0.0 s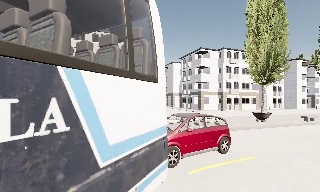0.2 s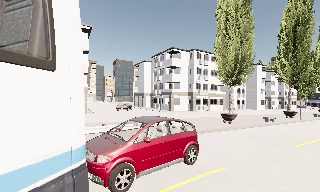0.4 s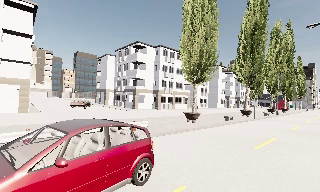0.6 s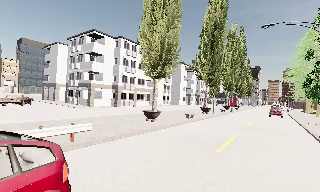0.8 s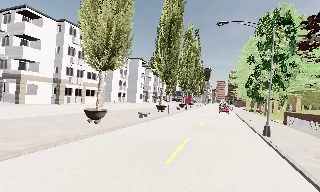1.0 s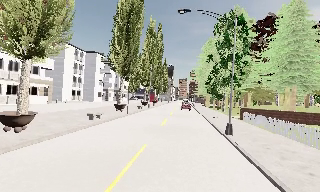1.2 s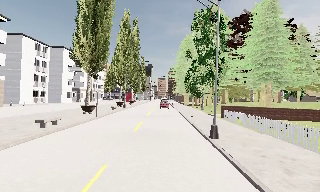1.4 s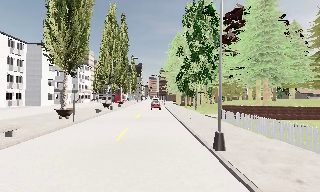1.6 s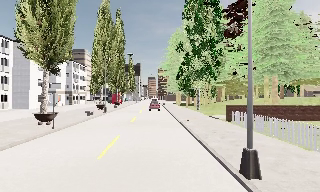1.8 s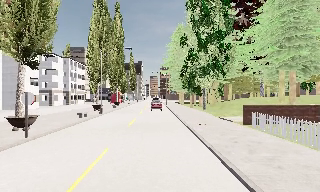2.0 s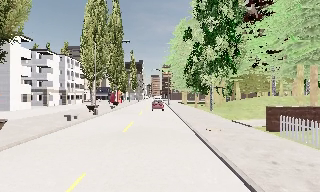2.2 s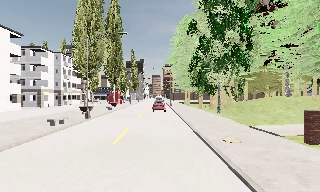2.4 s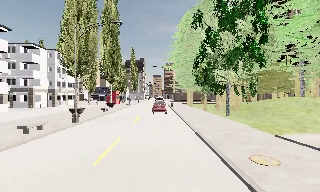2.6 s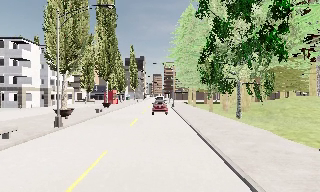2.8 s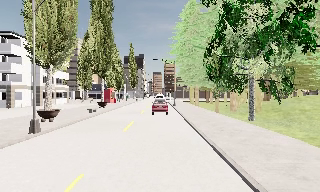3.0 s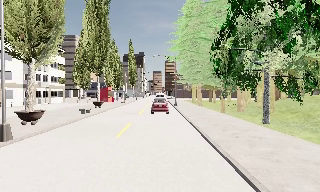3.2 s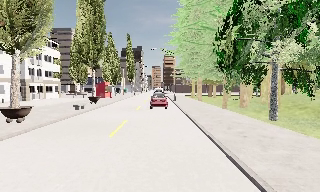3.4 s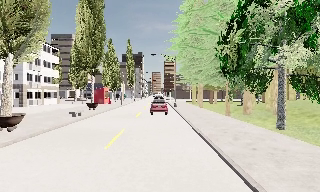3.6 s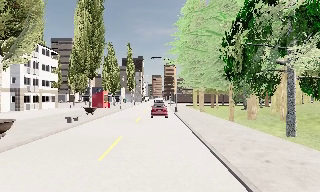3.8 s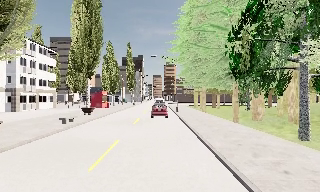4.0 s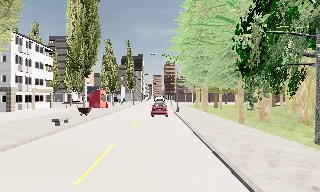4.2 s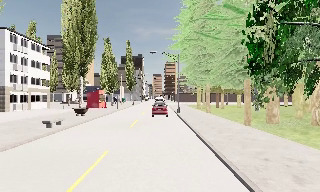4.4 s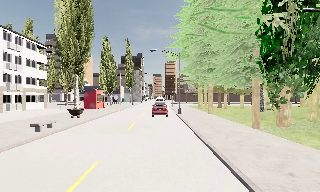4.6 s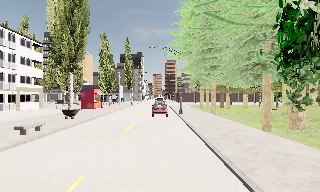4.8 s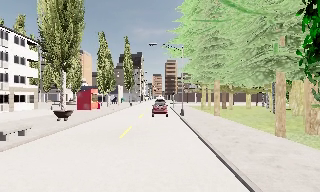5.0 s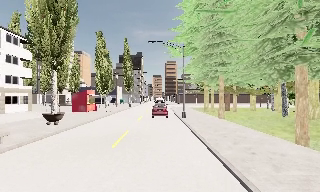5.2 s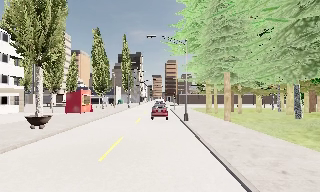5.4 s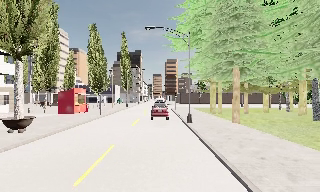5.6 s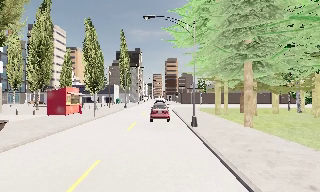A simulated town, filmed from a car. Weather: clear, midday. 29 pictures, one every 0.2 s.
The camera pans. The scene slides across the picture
to the left.
The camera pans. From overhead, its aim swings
clockwise.
0.0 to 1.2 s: The camera pans to its right, which is clockwise from overhead, by about 70 degrees. It travels forward, about 10 m.
1.2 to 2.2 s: The camera travels forward, about 11 m, so what stands in front looms larger.
2.2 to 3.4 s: The camera travels forward, about 9 m, so what stands in front looms larger. It loses speed.
3.4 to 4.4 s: The camera travels forward, about 4 m, so what stands in front looms larger.
4.4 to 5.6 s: The camera travels forward, about 8 m, so what stands in front looms larger. It gains speed.
The film runs forward here.
